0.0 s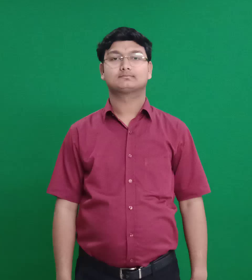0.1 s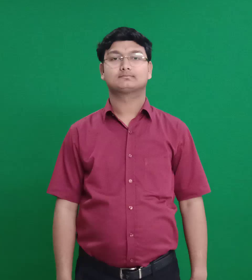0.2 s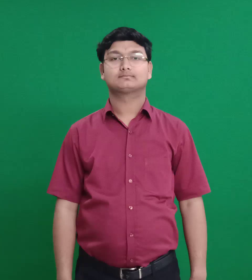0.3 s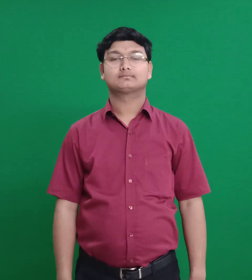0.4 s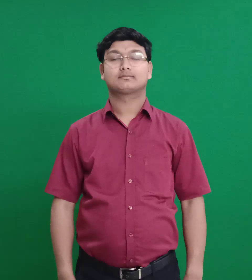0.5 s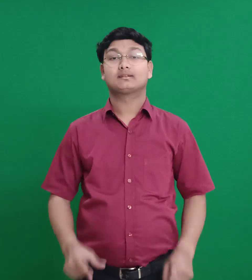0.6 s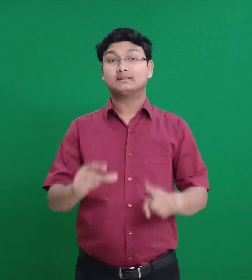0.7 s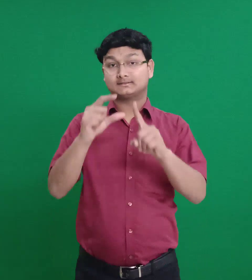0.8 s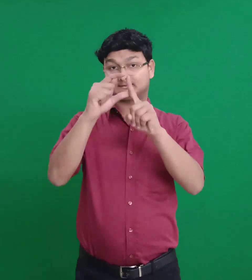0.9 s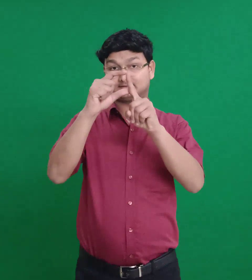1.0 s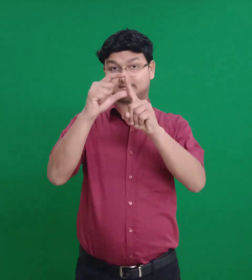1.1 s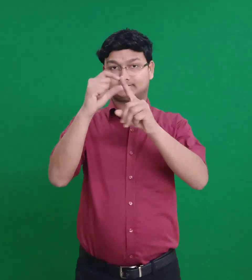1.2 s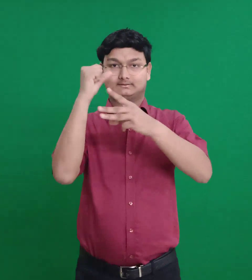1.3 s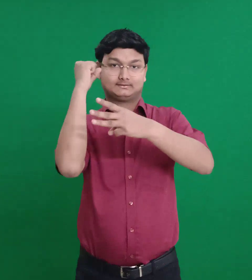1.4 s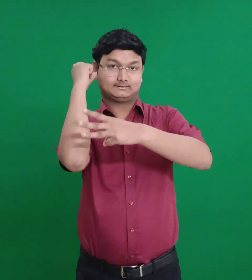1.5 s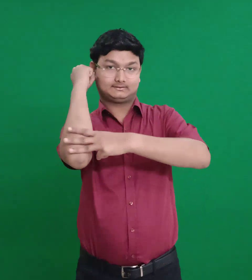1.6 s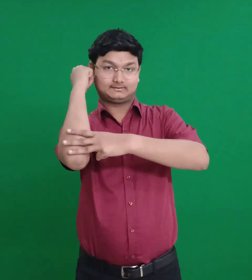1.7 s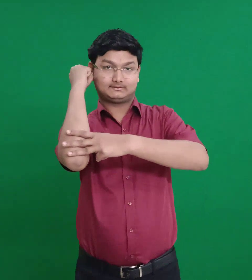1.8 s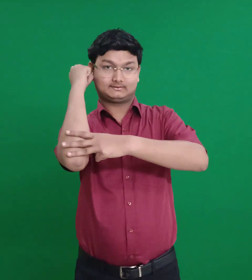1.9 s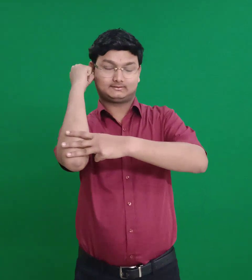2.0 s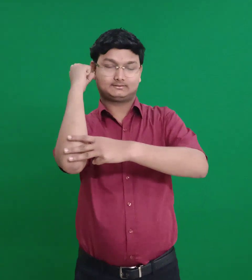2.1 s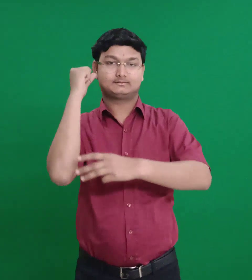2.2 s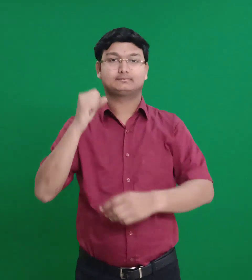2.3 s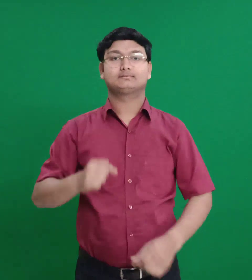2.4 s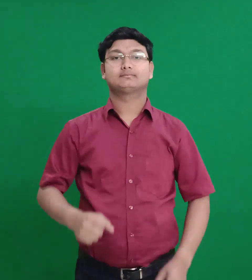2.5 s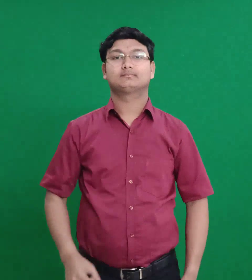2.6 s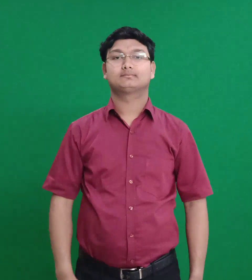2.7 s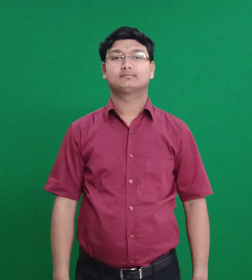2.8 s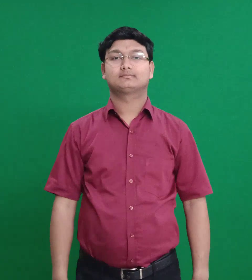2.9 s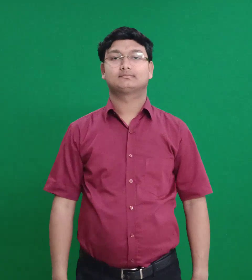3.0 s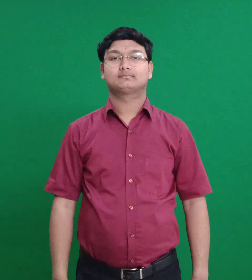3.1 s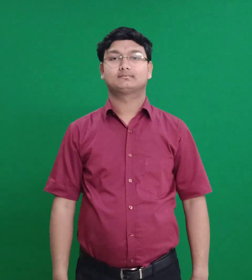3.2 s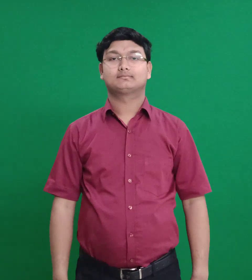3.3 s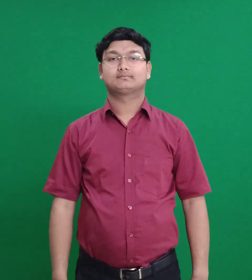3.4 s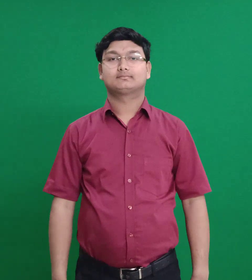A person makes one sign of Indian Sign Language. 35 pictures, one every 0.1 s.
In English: demas
